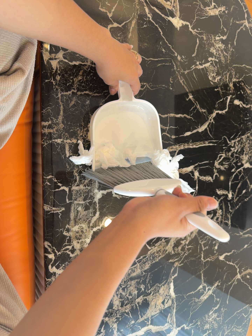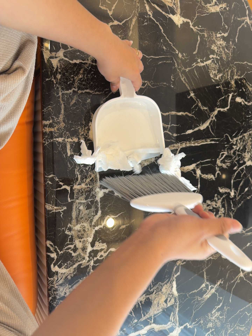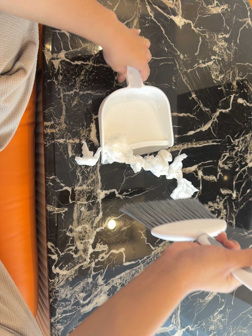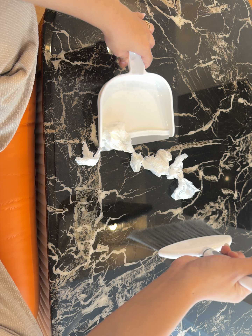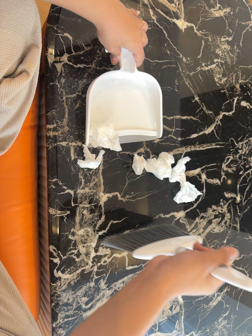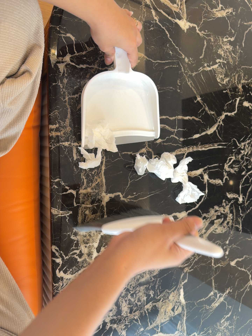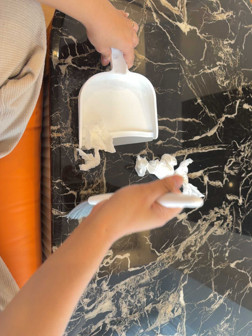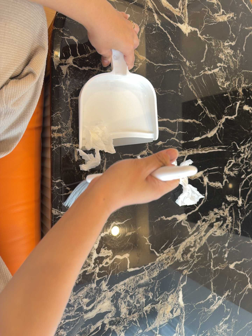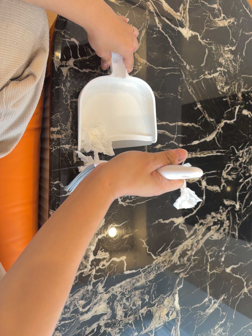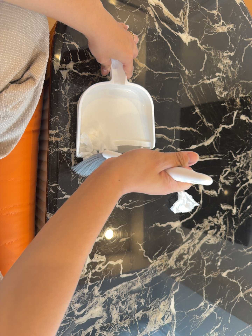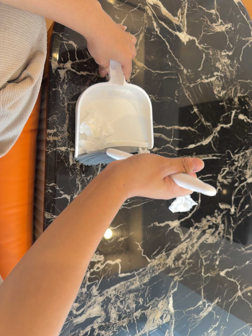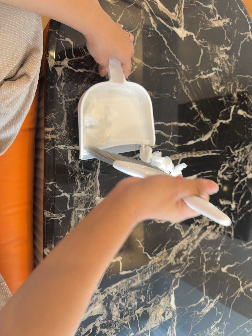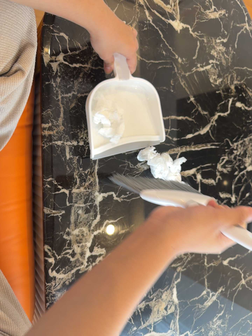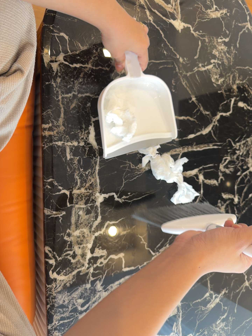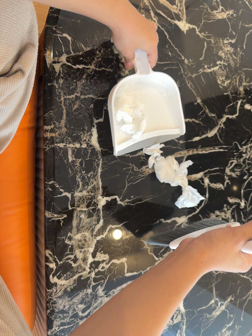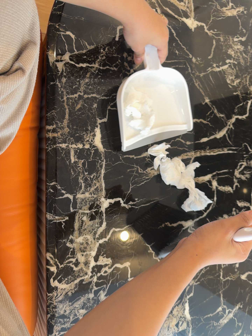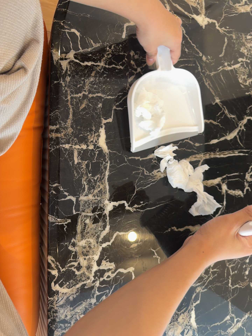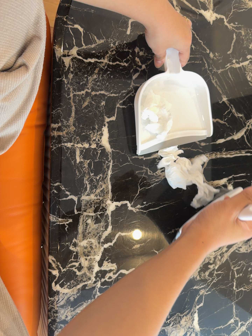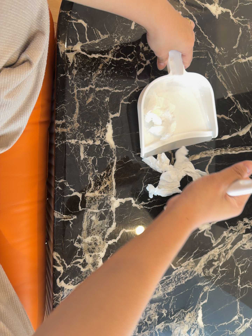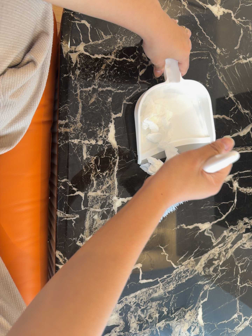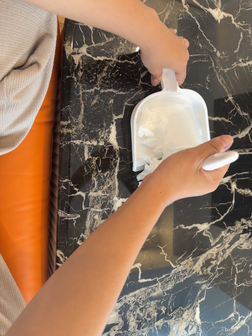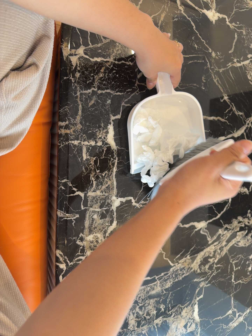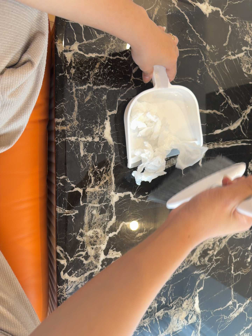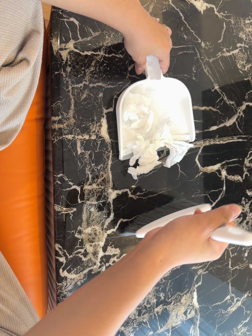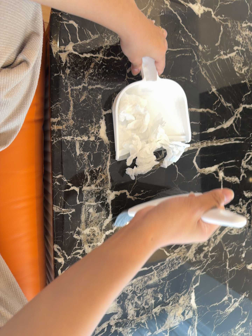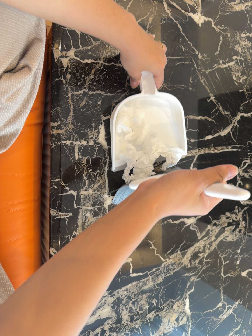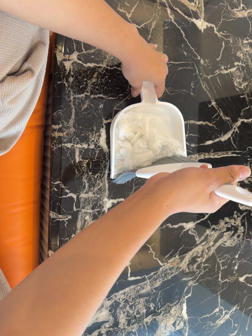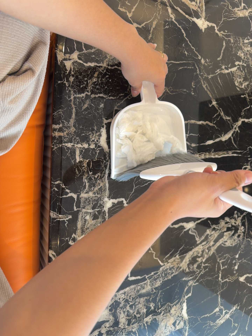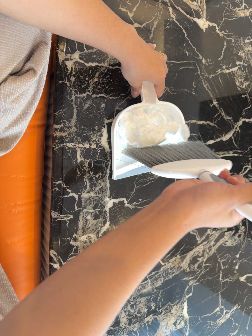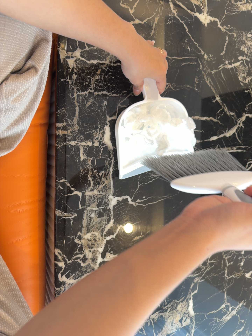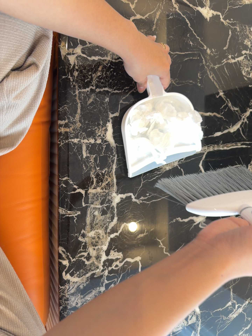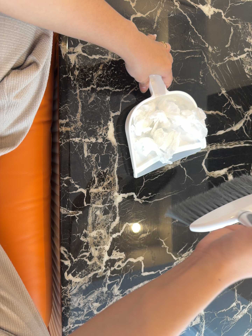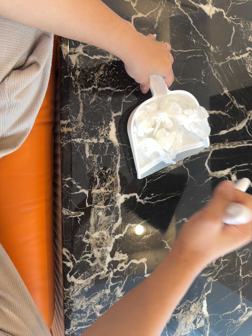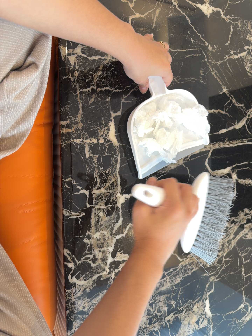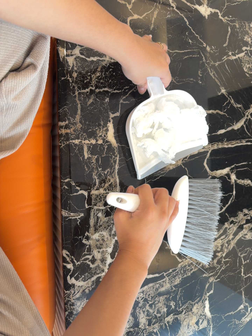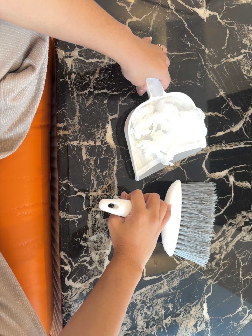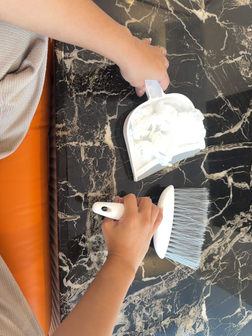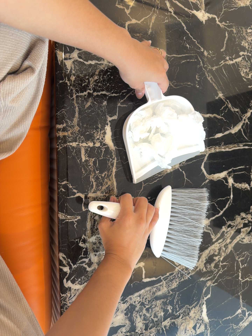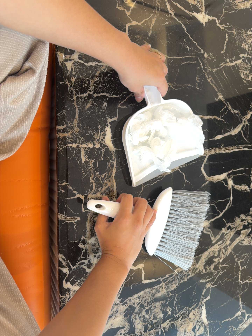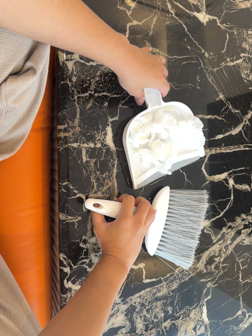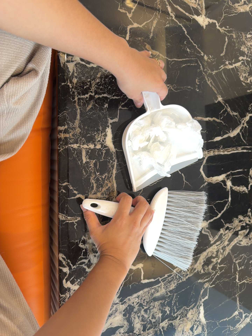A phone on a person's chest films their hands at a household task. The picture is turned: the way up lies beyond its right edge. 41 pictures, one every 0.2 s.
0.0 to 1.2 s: The camera keeps its place and its aim.
1.2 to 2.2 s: The camera shifts only a little, or ends up much as it began.
2.2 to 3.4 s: The camera travels forward, about 6 cm, so what stands in front looms larger.
3.4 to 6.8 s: The camera shifts only a little, or ends up much as it began.
6.8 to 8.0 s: The camera keeps its place and its aim.
The film runs forward here.
